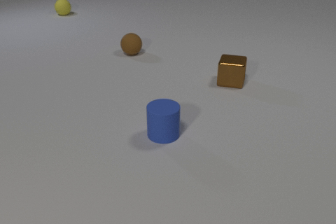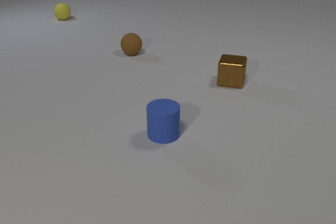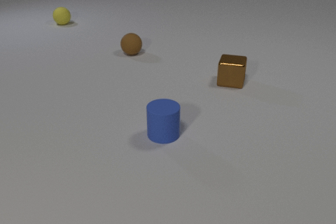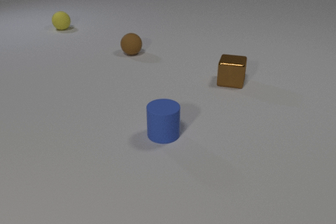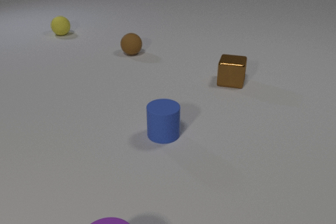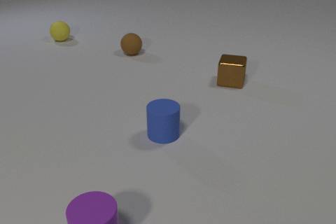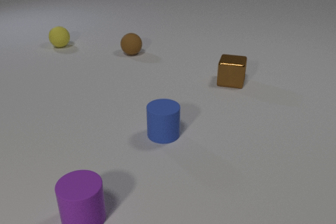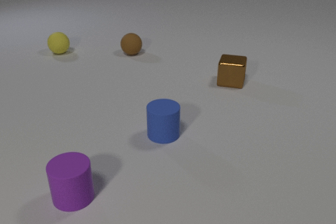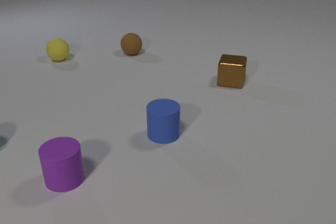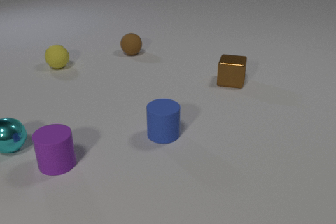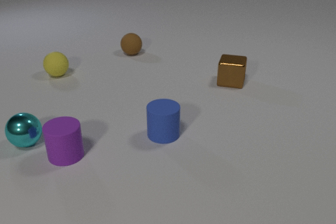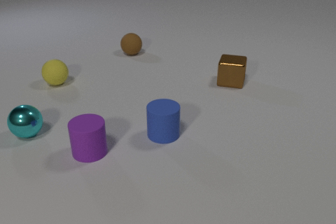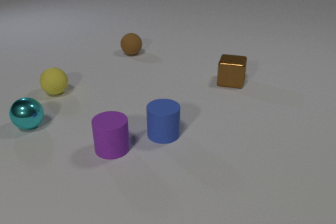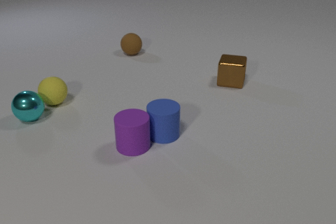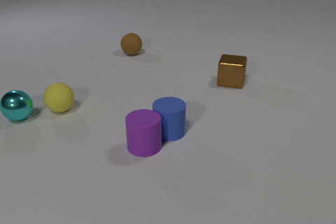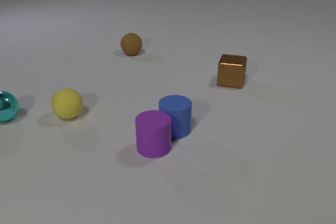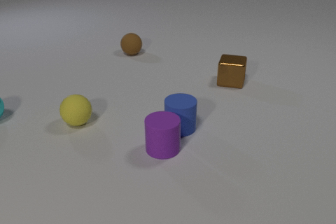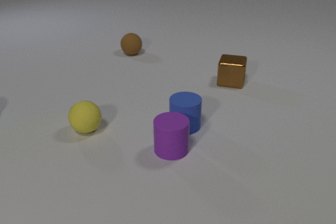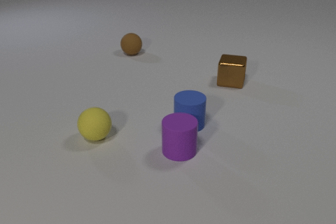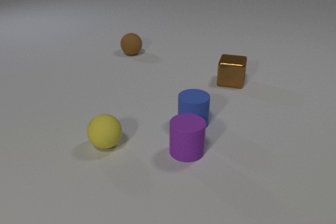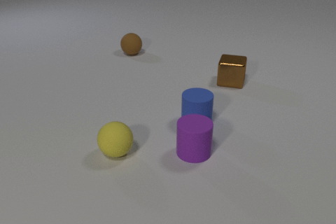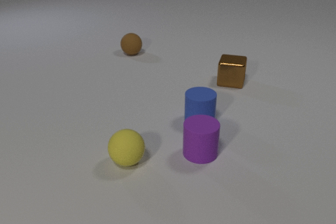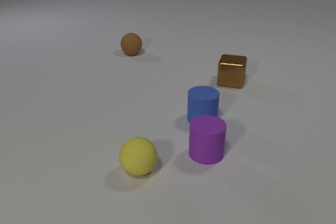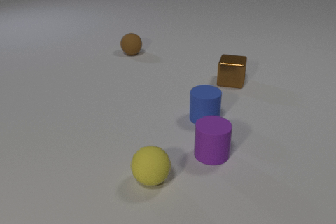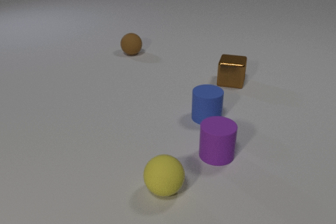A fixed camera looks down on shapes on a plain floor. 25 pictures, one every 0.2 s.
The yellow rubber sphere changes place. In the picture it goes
toward the camera.
The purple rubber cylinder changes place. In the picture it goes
away from the camera.
0.0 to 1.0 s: The purple rubber cylinder comes in at the bottom edge, slides away from the camera. The yellow rubber sphere rolls toward the camera.
1.0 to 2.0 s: The purple rubber cylinder slides away from the camera. The cyan metal sphere comes in at the left edge, rolls to the right. The yellow rubber sphere rolls toward the camera. The purple rubber cylinder and the cyan metal sphere collide.
2.0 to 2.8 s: The purple rubber cylinder slides to the right. The cyan metal sphere rolls away from the camera. The yellow rubber sphere rolls toward the camera. The purple rubber cylinder and the blue rubber cylinder collide. The cyan metal sphere and the yellow rubber sphere collide.
2.8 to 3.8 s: The purple rubber cylinder slides to the right. The cyan metal sphere rolls to the left, leaves at the left edge. The yellow rubber sphere rolls toward the camera and to the right. The blue rubber cylinder slides to the right and away from the camera.
3.8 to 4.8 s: The purple rubber cylinder slides to the right. The yellow rubber sphere rolls toward the camera and to the right. The blue rubber cylinder slides to the right and away from the camera.
Are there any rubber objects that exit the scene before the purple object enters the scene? no.
How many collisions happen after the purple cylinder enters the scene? 3.
What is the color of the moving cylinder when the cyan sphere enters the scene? purple.
